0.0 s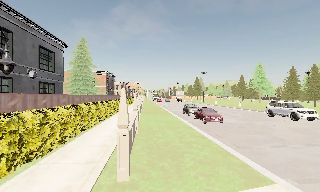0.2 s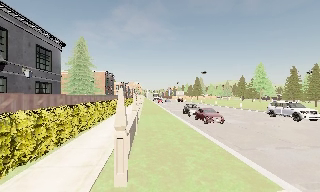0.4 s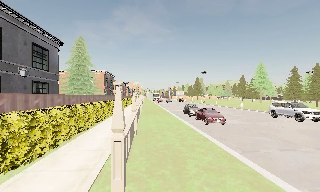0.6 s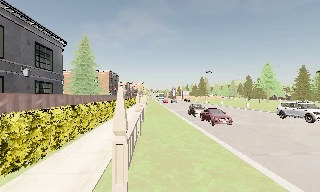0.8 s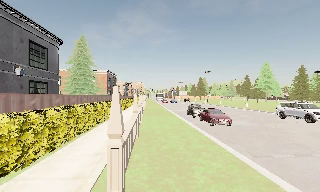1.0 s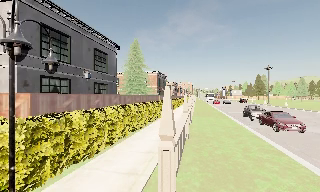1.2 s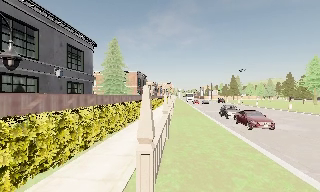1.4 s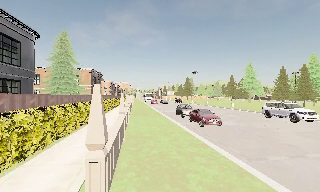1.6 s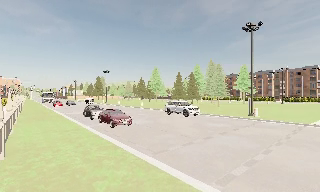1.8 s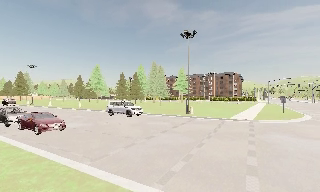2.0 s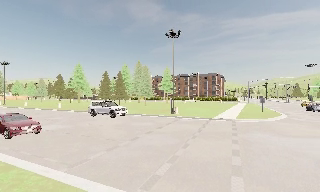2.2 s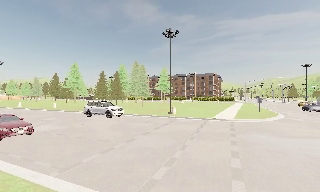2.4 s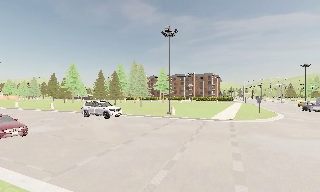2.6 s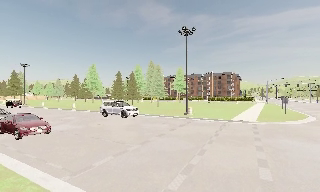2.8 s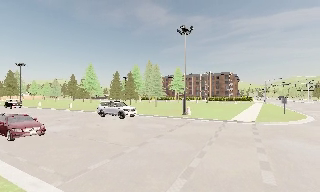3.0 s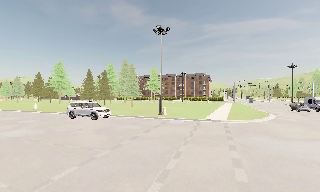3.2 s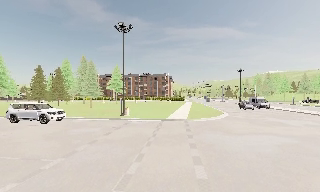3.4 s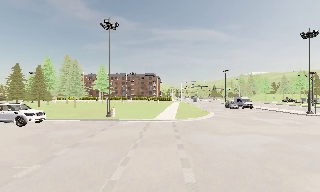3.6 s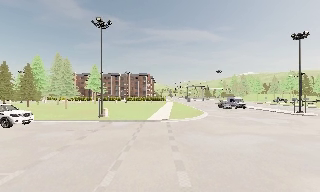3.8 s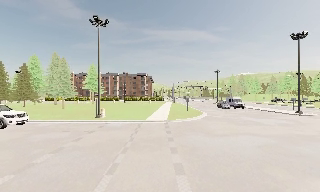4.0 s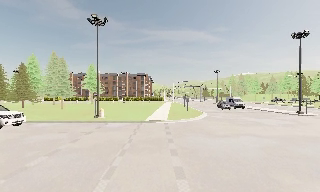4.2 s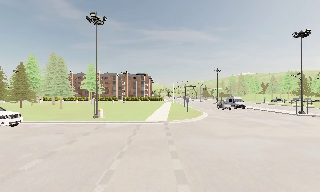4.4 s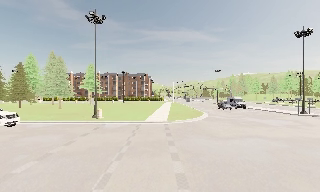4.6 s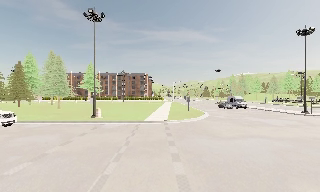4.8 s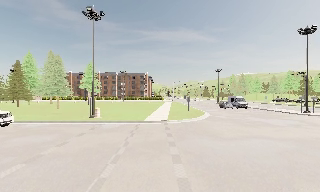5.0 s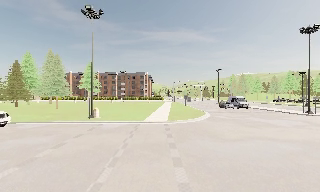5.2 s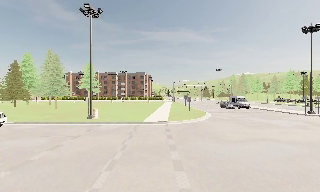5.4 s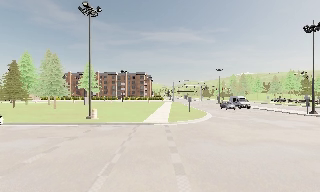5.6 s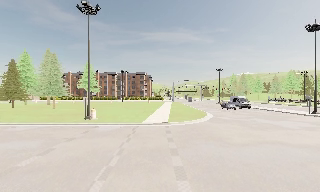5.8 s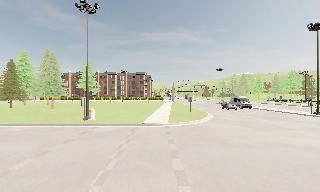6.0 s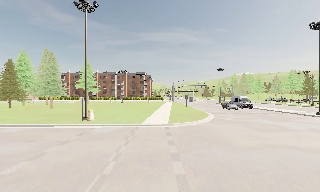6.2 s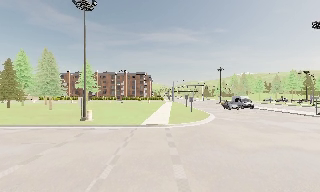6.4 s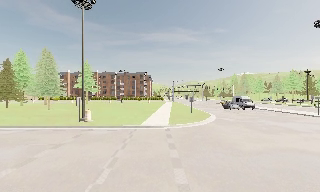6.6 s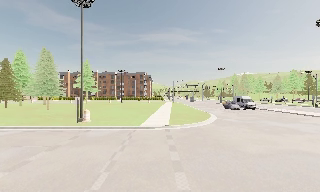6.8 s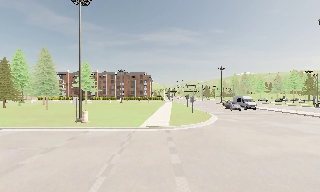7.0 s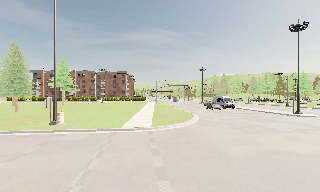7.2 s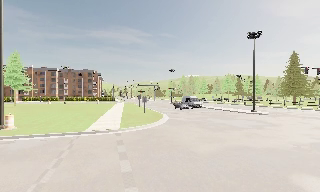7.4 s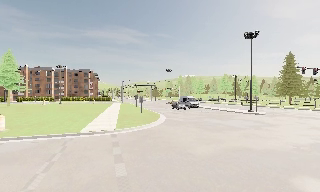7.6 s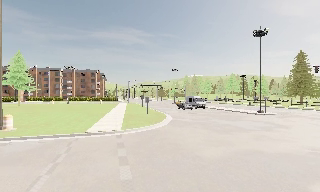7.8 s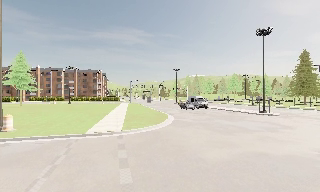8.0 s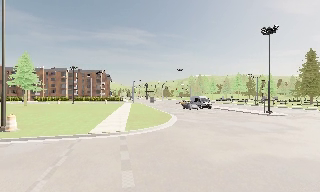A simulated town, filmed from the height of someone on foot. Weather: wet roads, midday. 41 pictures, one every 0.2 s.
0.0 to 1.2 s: The scene slides to the right, as the camera pans about 10 degrees to its left. It travels forward, about 1.5 m, so what stands in front looms larger.
1.2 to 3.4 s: The camera swings to its right by about 95 degrees, and the scene slides to the left. It travels forward, about 3 m.
3.4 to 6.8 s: The camera travels forward, about 5 m, so what stands in front looms larger.
6.8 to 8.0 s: The camera swings to its right by about 15 degrees, and the scene slides to the left. It travels forward, about 1.5 m, so what stands in front looms larger.
The film runs forward here.
